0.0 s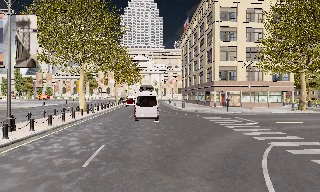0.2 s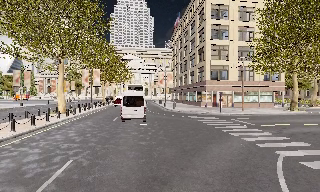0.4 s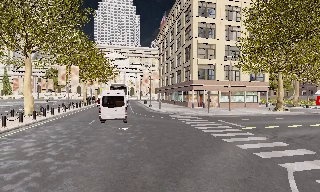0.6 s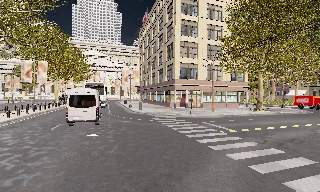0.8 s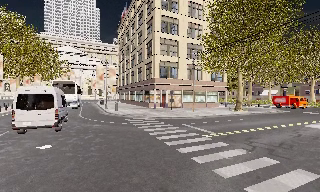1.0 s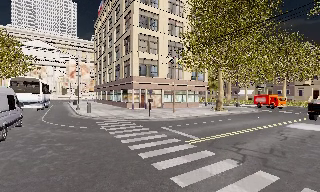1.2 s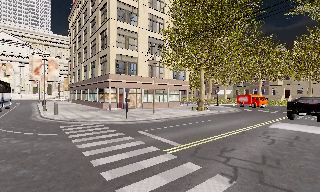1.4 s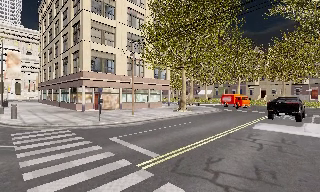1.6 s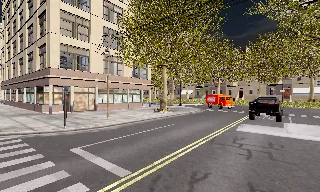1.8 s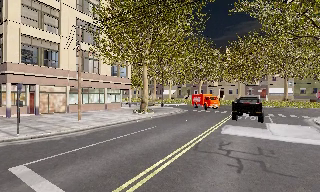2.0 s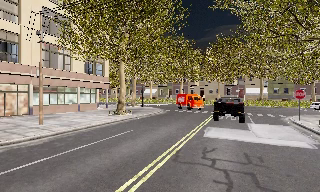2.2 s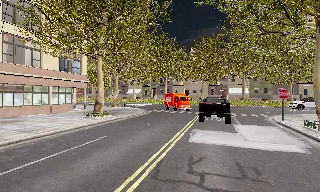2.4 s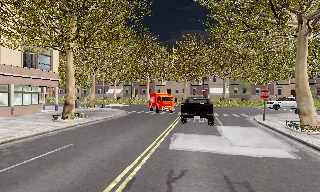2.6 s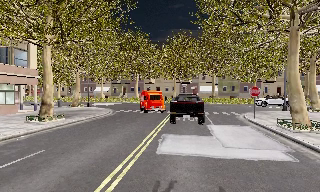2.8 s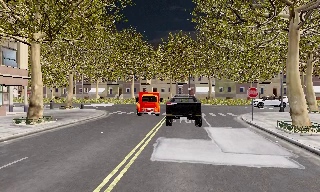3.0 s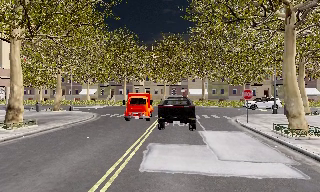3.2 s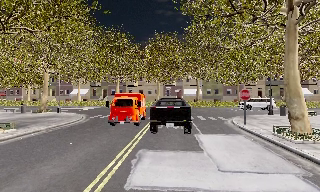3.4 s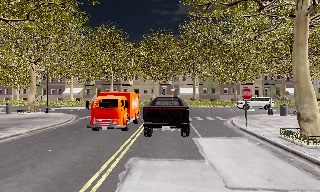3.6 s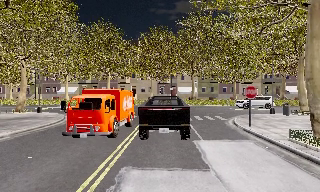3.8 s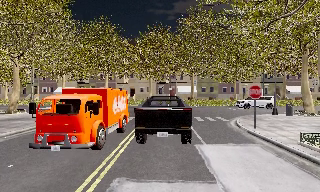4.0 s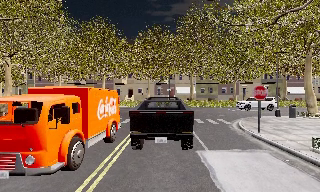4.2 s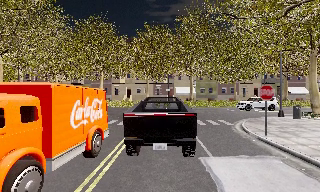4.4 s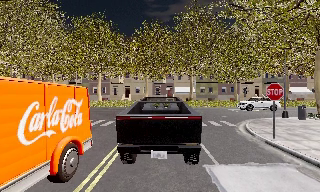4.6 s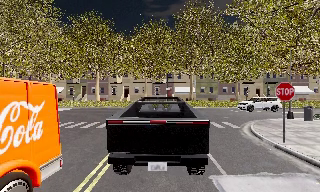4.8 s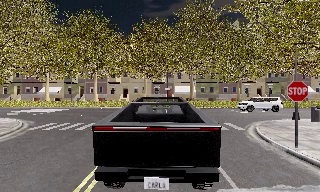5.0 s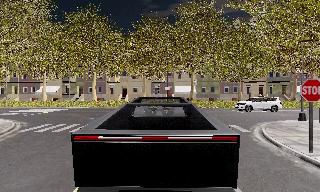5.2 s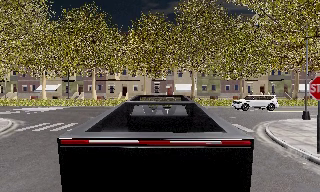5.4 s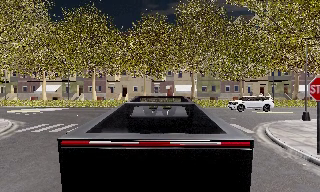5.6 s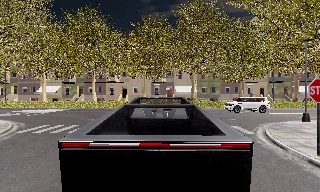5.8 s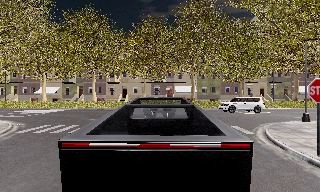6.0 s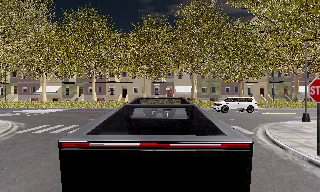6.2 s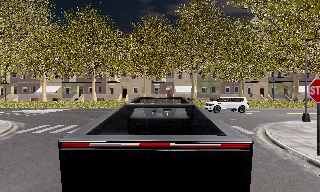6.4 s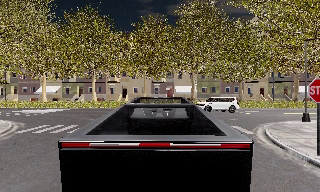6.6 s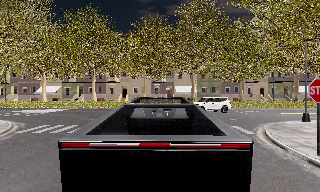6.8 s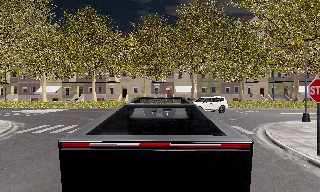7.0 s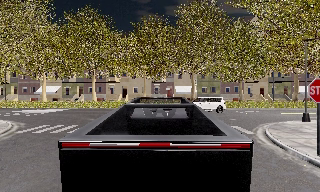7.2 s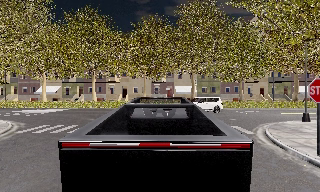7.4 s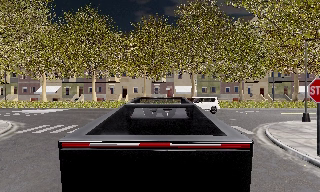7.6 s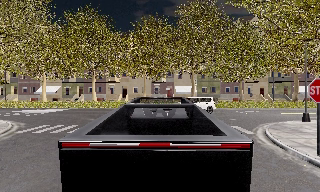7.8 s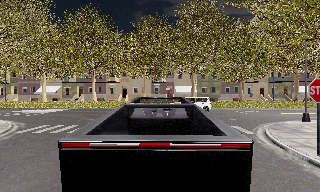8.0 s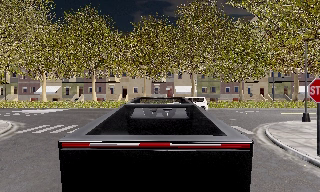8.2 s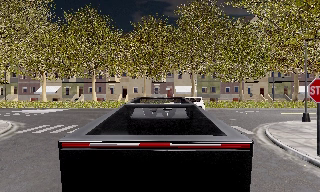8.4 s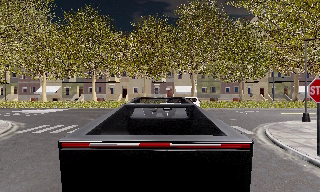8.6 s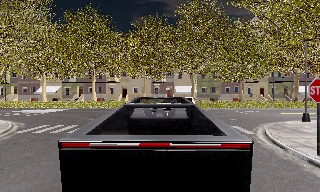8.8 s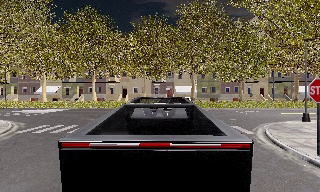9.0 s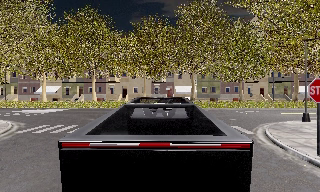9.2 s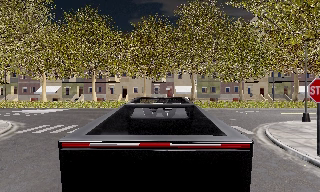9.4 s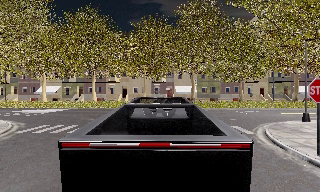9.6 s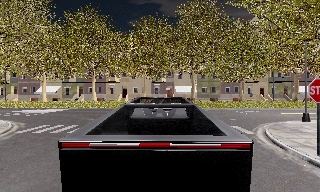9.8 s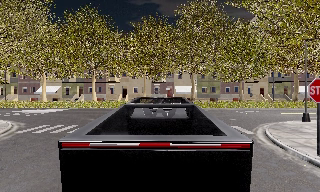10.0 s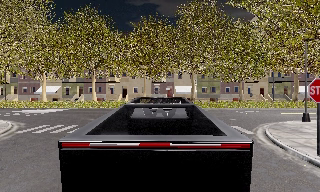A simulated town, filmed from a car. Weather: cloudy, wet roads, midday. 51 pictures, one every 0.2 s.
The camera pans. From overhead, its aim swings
clockwise.
The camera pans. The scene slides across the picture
to the left.
0.0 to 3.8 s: The camera swings to its right by about 85 degrees, and the scene slides to the left. It travels forward, about 20 m. It loses speed.
3.8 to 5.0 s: The camera travels forward, about 4 m, so what stands in front looms larger.
5.0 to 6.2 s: The camera shifts only a little, or ends up much as it began.
6.2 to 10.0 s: The camera keeps its place and its aim.
The film runs forward here.
